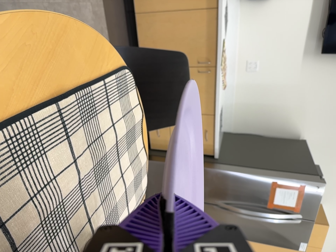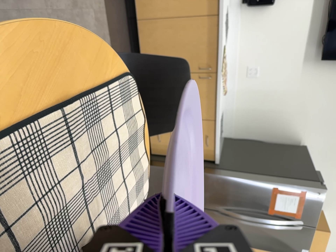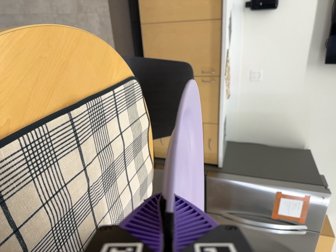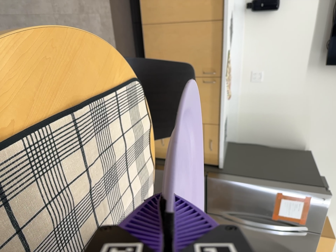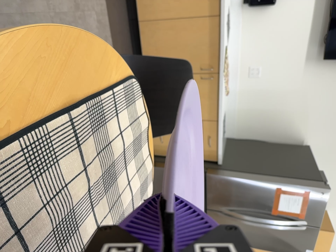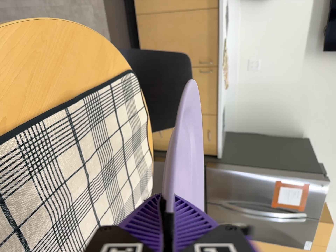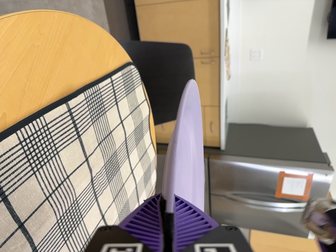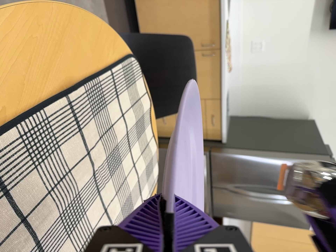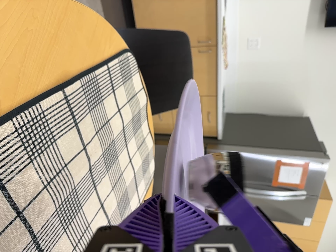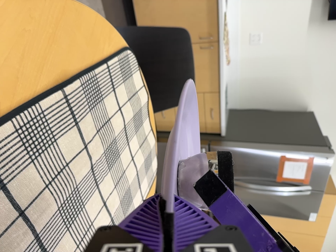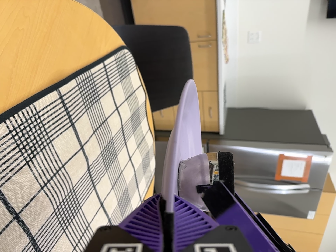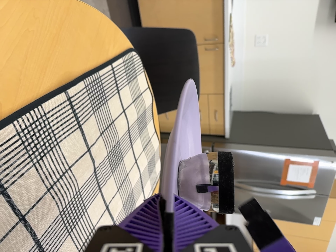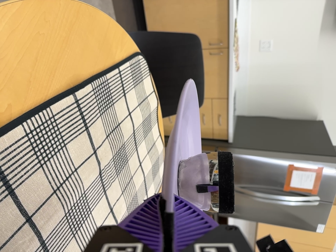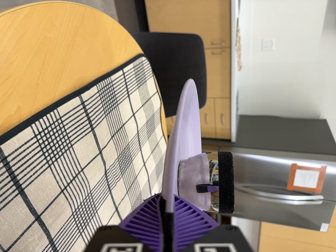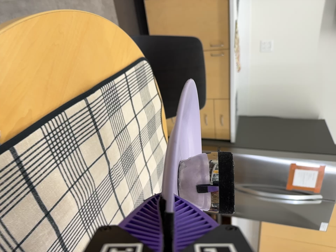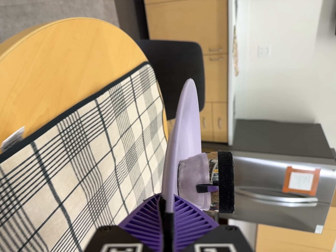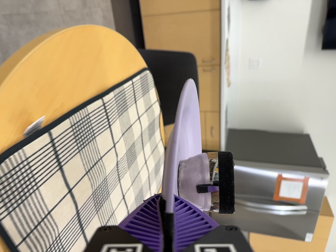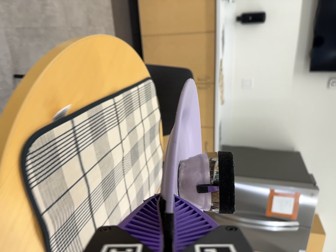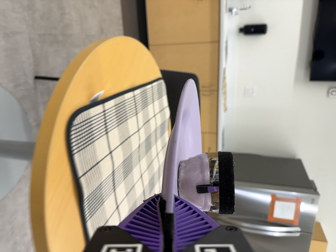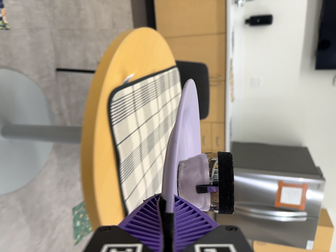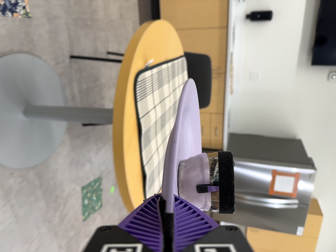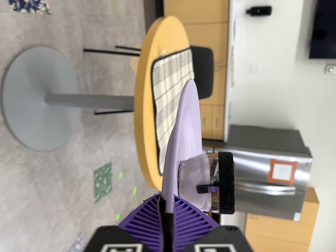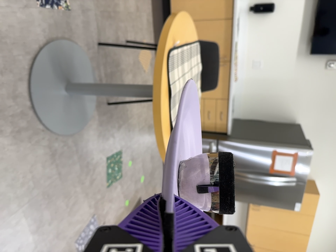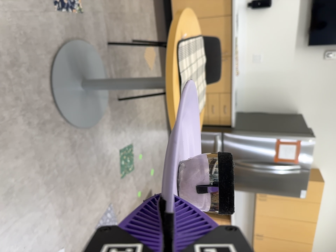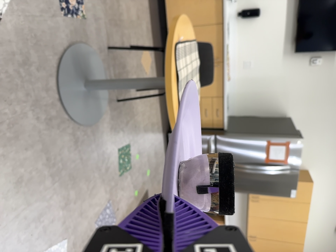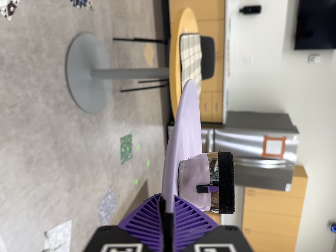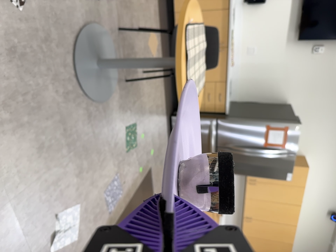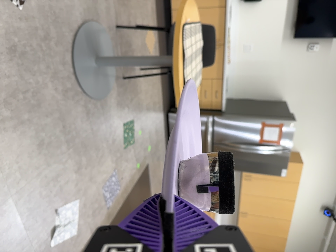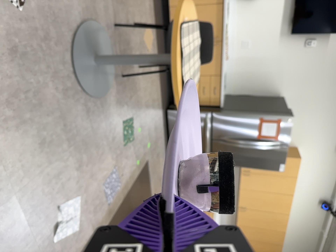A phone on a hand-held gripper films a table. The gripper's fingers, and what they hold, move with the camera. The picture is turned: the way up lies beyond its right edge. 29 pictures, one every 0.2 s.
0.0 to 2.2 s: The camera shifts only a little, or ends up much as it began.
2.2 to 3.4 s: The camera travels backward and toward the bottom of its view, about 22 cm, so what stands in front gets smaller. Its aim tips toward the top of its view by about 10 degrees.
3.4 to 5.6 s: The camera travels backward and toward the bottom of its view, about 110 cm, so what stands in front gets smaller.
The film runs backward here.
